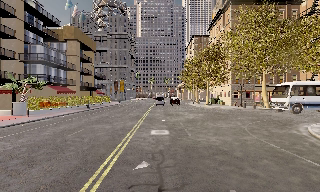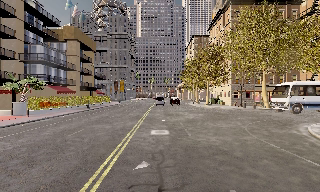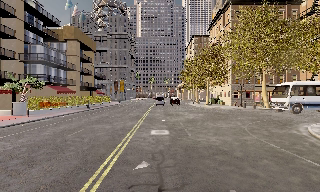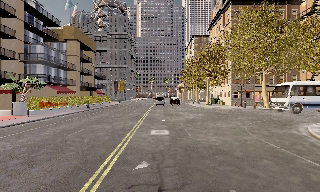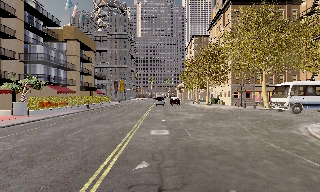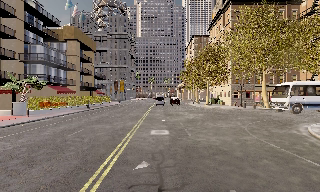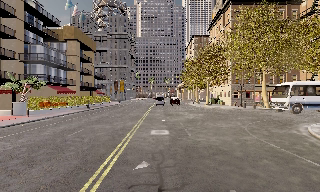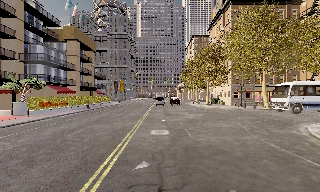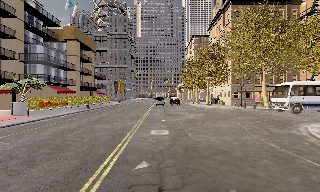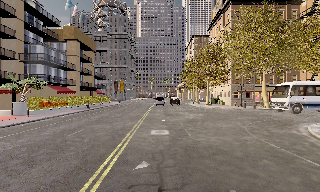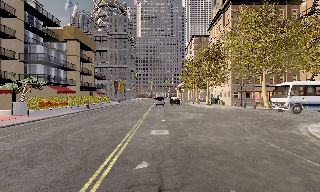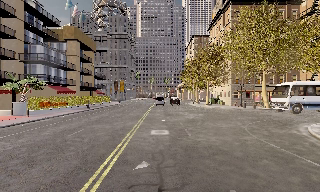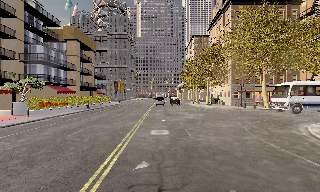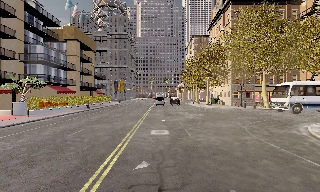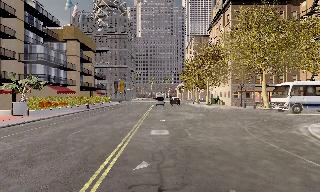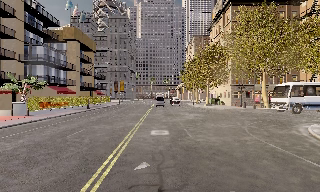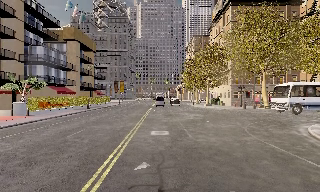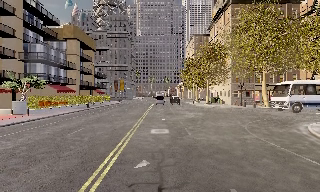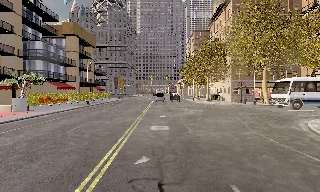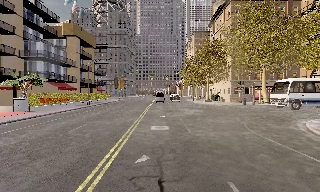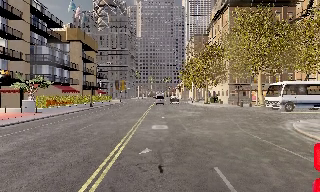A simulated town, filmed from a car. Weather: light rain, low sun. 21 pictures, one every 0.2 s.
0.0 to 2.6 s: The camera keeps its place and its aim.
2.6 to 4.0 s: The camera travels backward, about 1 m, so what stands in front gets smaller. It gains speed.
The film runs backward here.
